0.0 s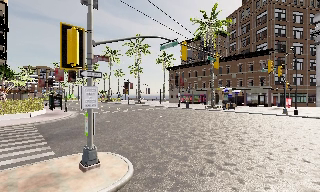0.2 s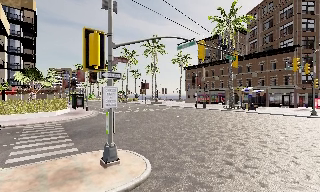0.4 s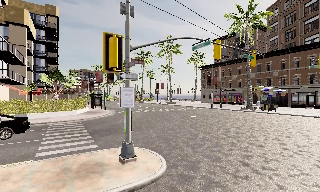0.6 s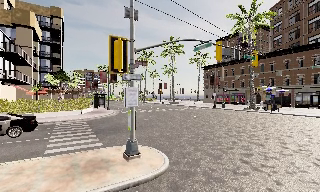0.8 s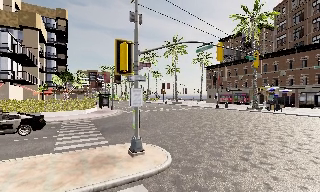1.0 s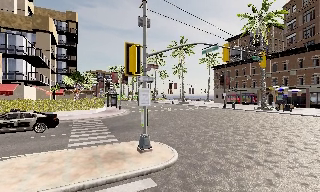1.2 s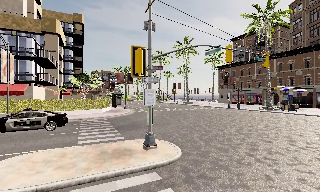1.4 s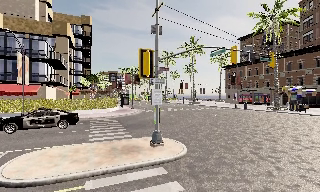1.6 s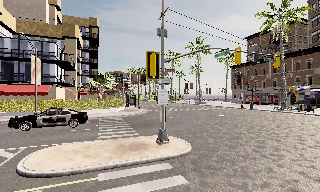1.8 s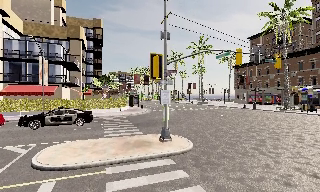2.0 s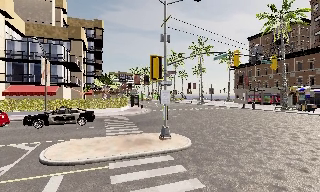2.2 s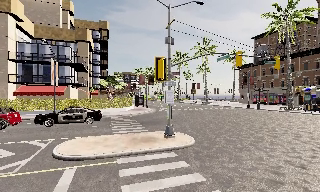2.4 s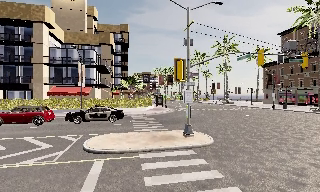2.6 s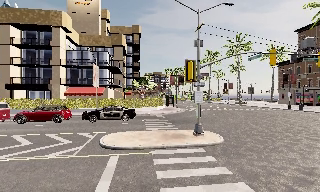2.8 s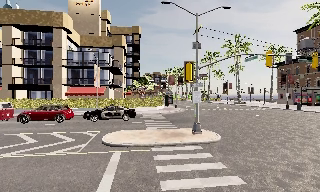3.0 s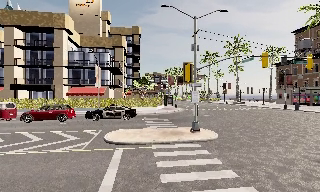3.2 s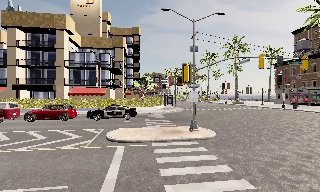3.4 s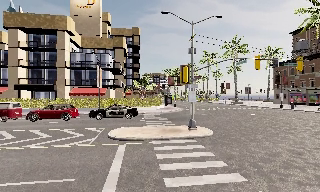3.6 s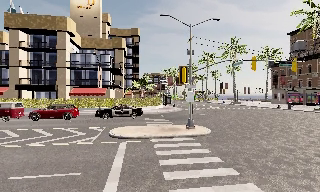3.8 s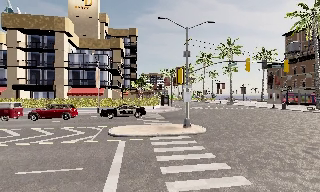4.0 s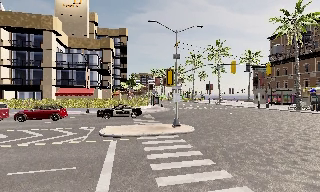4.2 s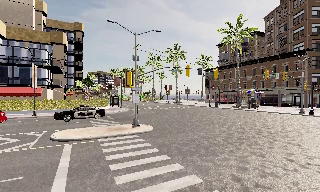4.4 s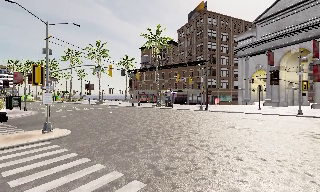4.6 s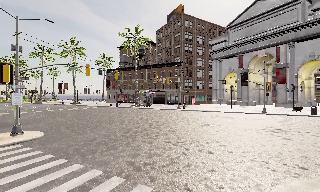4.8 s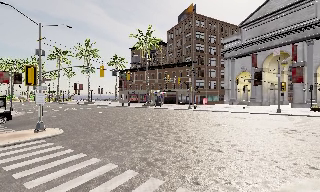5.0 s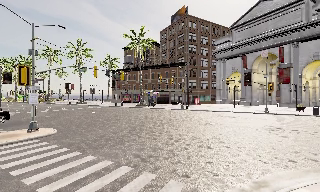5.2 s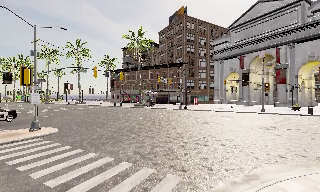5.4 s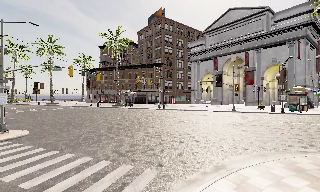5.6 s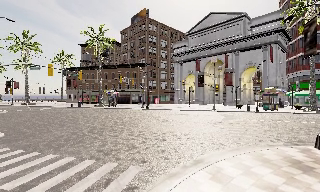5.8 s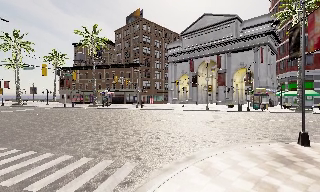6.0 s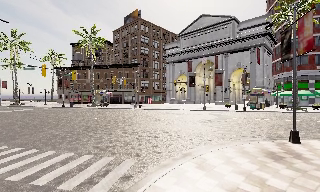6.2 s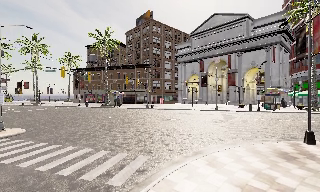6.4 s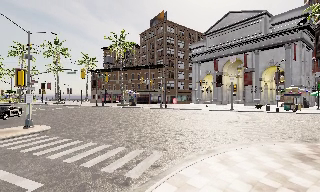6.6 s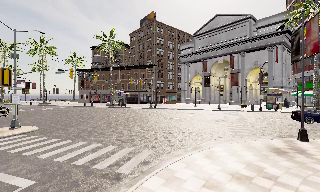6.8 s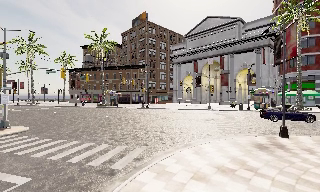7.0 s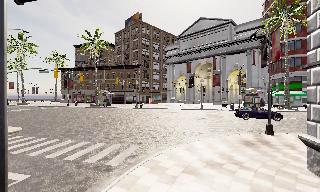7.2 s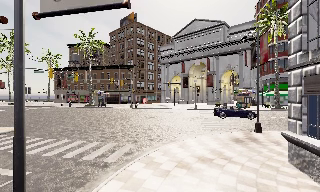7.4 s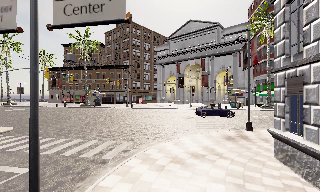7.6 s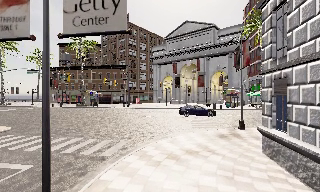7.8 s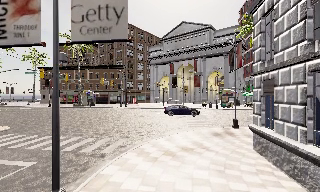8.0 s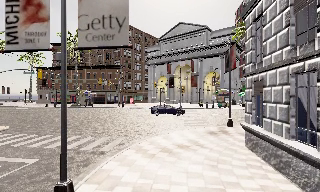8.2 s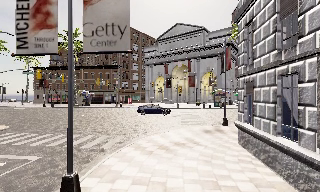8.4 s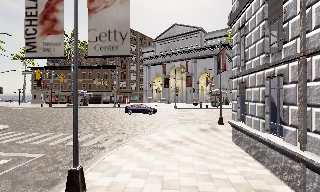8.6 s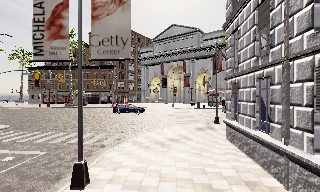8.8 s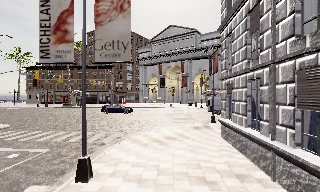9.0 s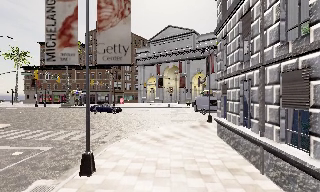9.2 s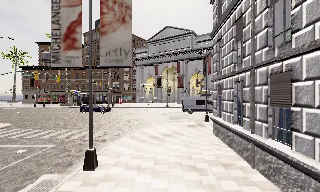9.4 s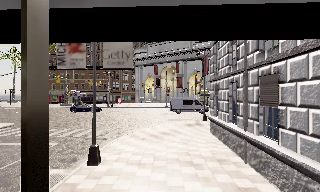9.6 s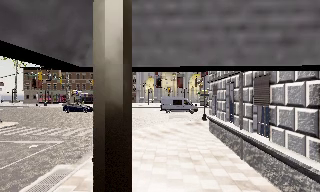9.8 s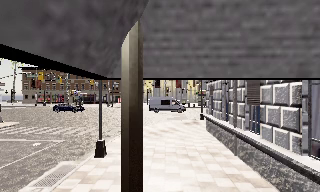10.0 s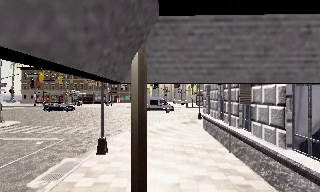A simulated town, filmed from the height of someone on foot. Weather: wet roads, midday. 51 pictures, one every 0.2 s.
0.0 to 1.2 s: The camera swings to its left by about 15 degrees, and the scene slides to the right. It travels backward, about 1.5 m, so what stands in front gets smaller. It gains speed.
1.2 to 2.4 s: The camera swings to its left by about 15 degrees, and the scene slides to the right. It travels backward, about 2.5 m, so what stands in front gets smaller.
2.4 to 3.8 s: The camera travels backward, about 2.5 m, so what stands in front gets smaller.
3.8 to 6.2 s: The camera pans to its right, which is clockwise from overhead, by about 65 degrees. It travels backward, about 4.5 m.
6.2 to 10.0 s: The camera swings to its right by about 15 degrees, and the scene slides to the left. It travels backward, about 7 m, so what stands in front gets smaller.
The film runs backward here.
